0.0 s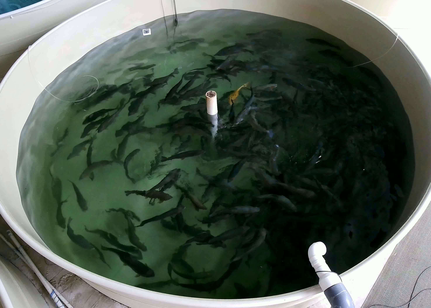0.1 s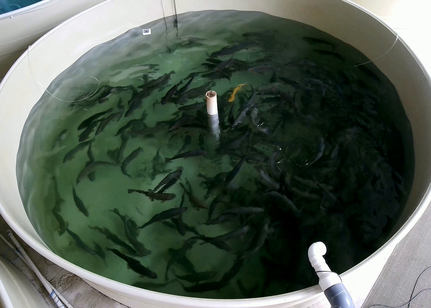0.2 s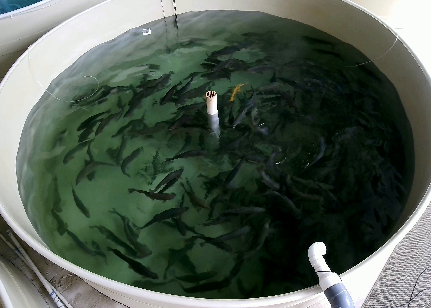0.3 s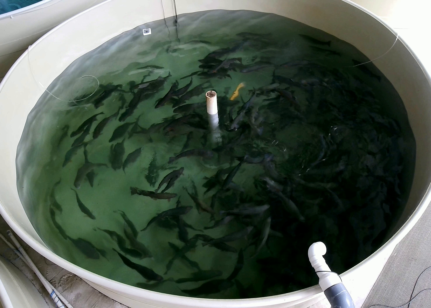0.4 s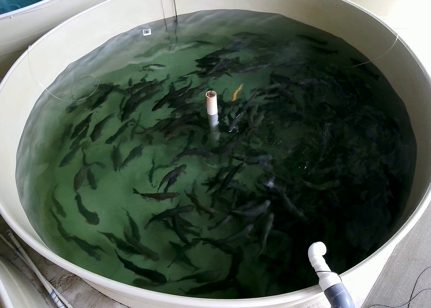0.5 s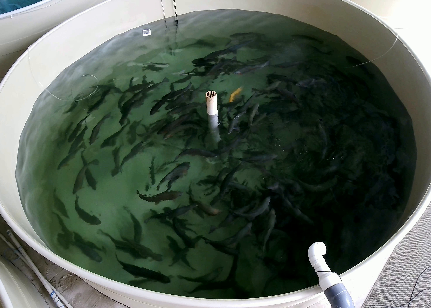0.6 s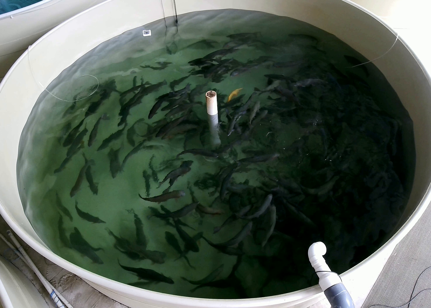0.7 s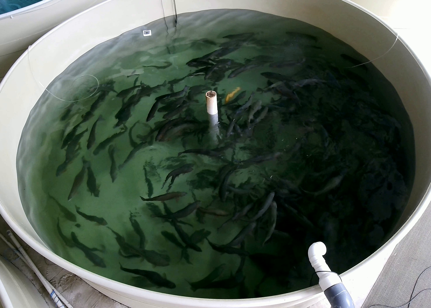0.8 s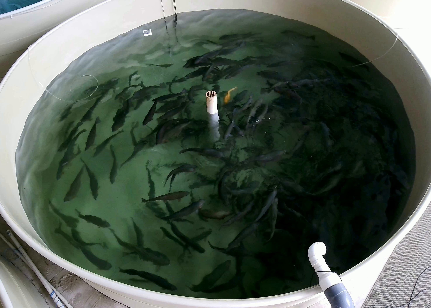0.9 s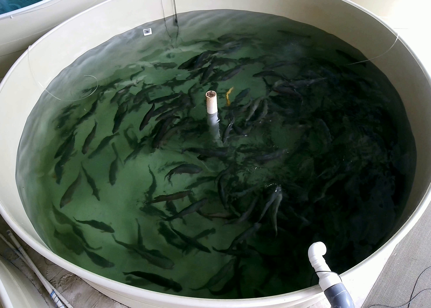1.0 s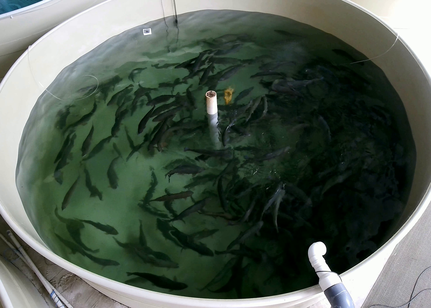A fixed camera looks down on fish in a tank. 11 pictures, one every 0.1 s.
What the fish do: Foraging.
